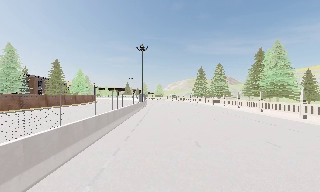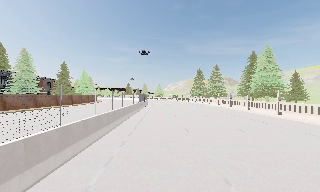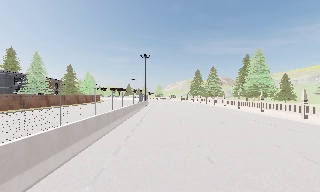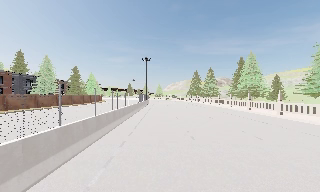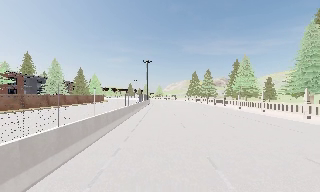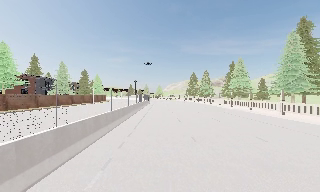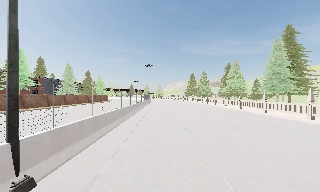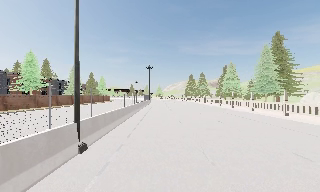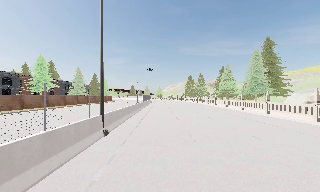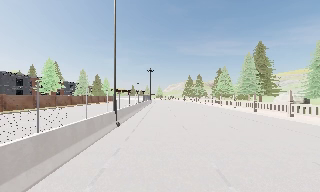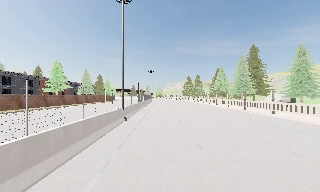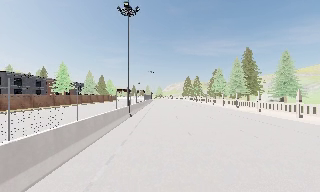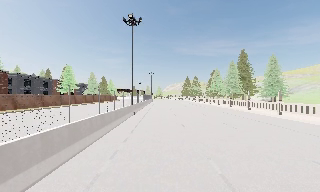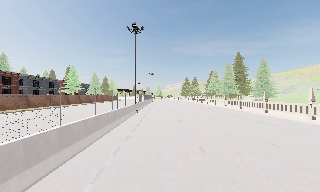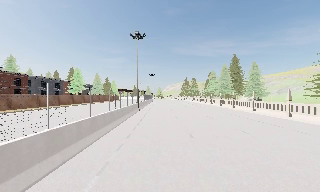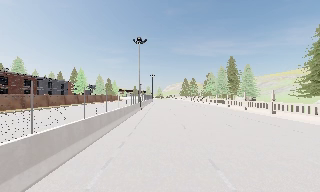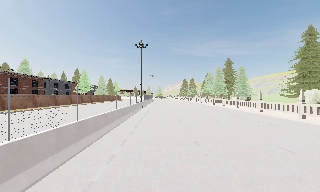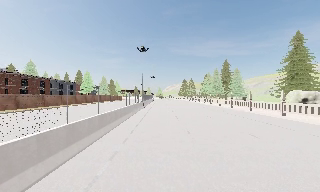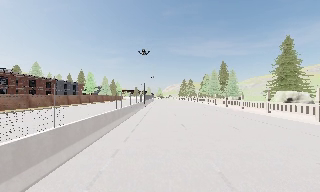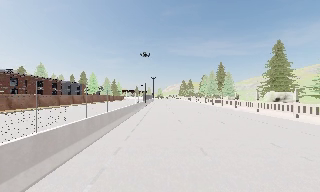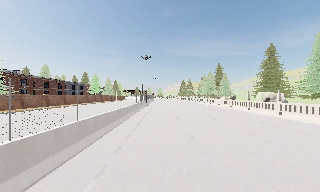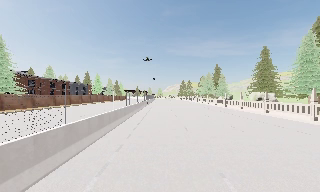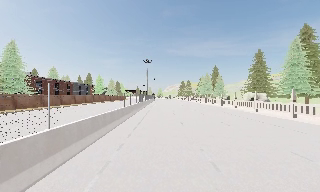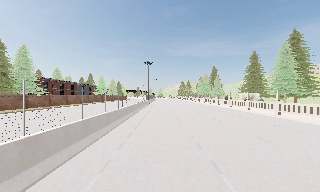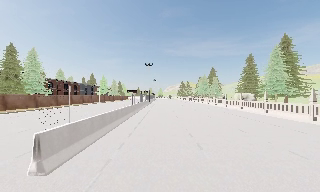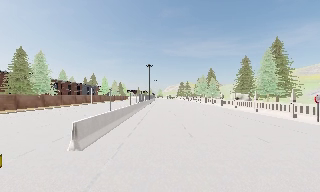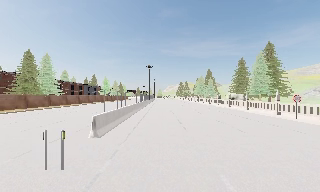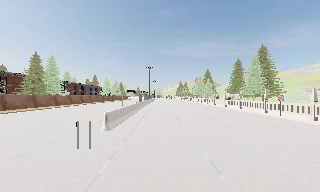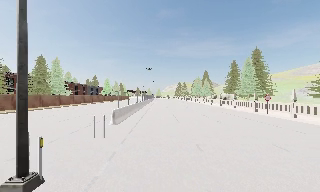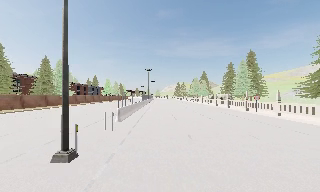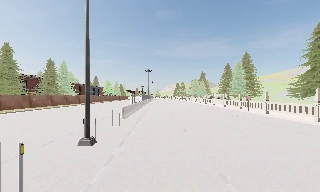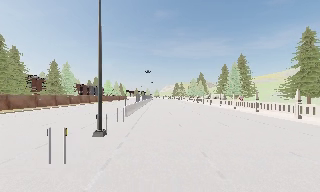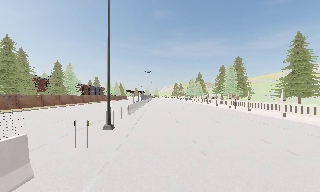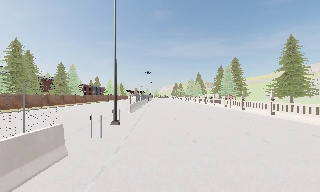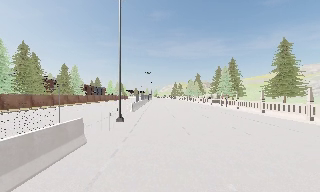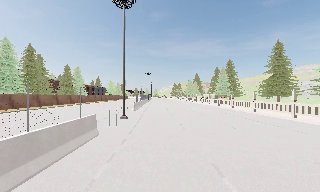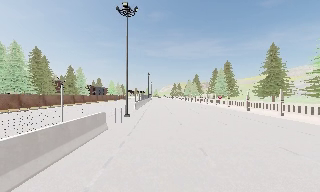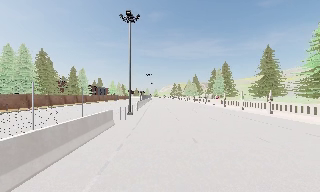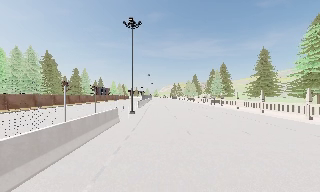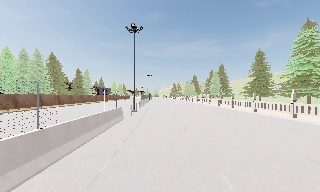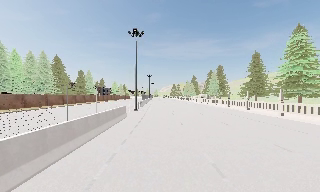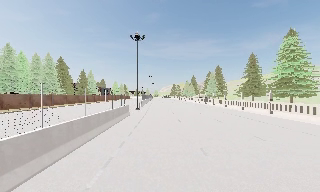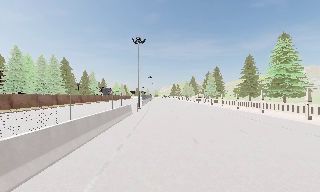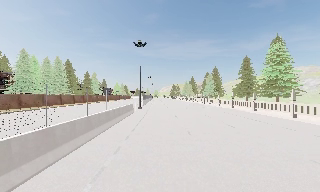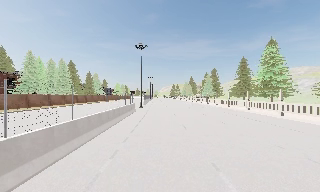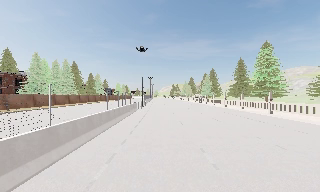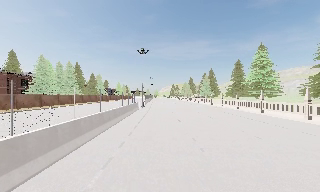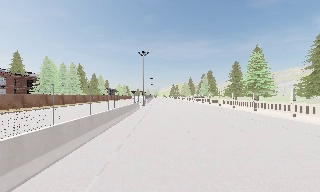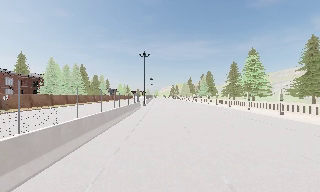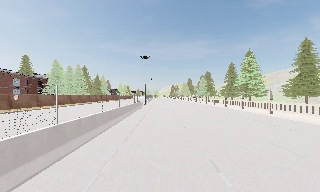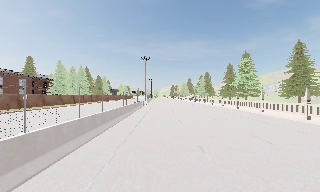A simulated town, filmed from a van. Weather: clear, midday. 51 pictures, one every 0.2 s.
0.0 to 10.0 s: The camera travels backward, about 105 m, so what stands in front gets smaller. It loses speed.
The film runs backward here.
